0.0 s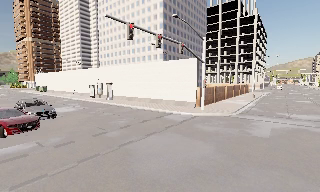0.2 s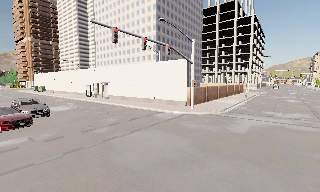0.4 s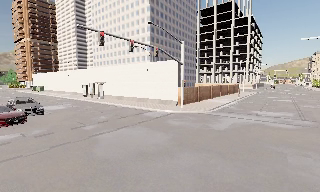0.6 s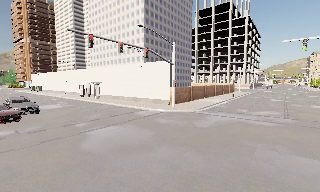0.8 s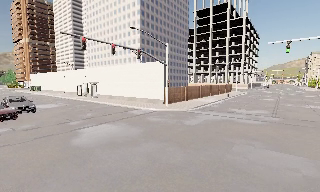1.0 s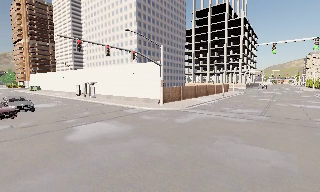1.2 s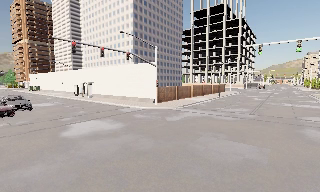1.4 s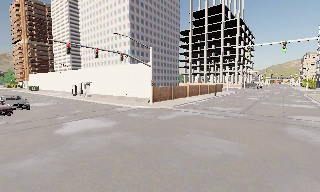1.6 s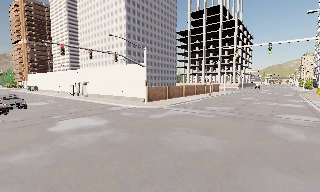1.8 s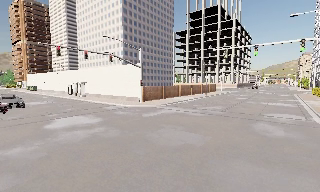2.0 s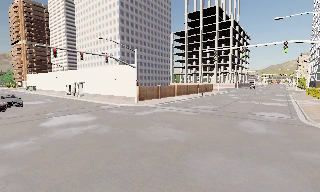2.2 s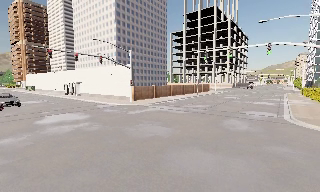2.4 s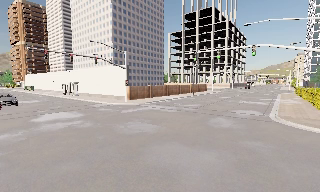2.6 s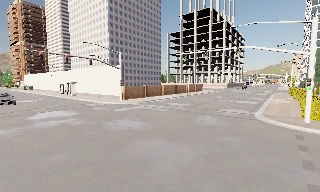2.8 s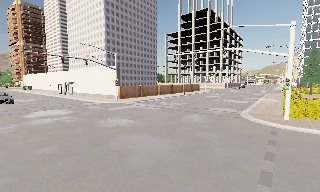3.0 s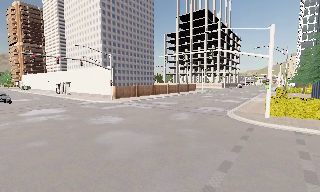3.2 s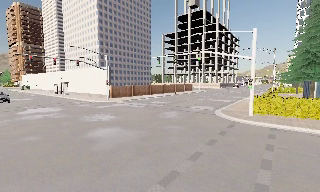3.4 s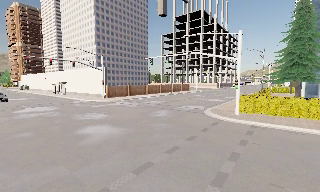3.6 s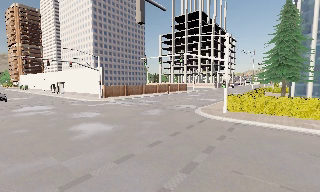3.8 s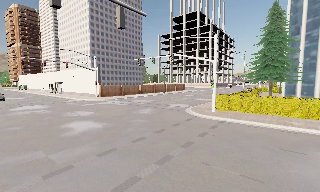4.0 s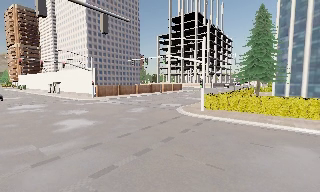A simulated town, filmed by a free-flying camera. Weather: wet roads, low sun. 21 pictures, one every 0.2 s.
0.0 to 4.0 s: The camera travels to its right and backward, about 20 m, so close, fixed things drift to the left.
The film runs forward here.
